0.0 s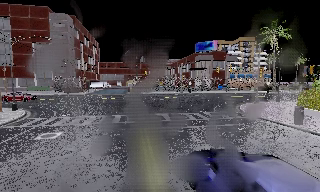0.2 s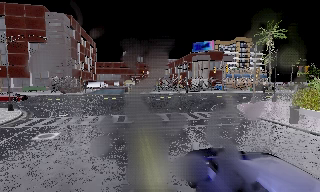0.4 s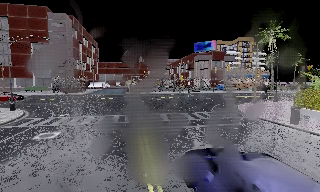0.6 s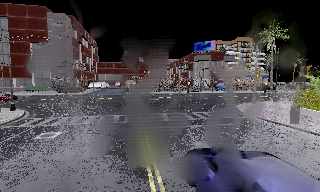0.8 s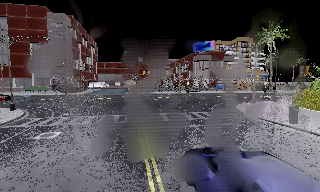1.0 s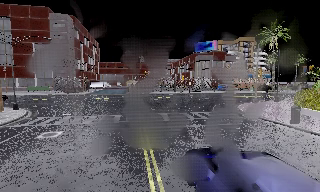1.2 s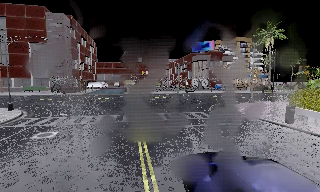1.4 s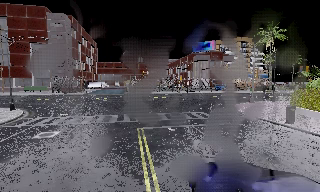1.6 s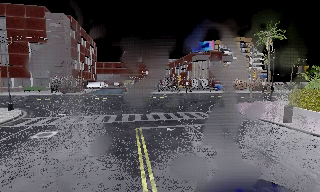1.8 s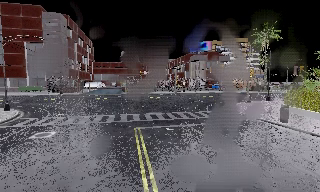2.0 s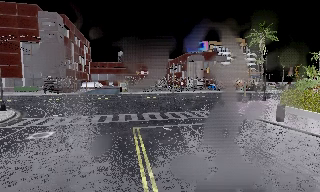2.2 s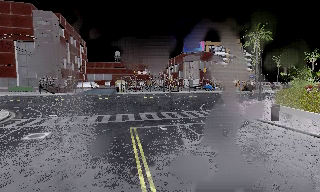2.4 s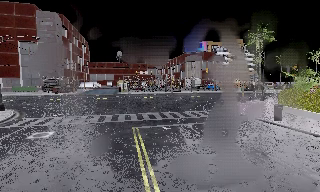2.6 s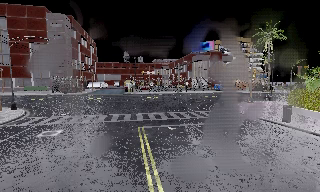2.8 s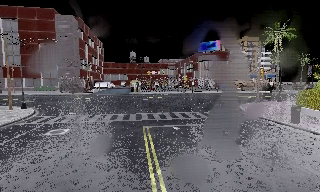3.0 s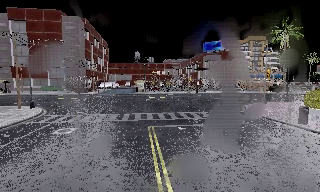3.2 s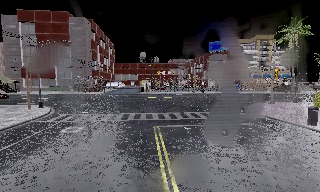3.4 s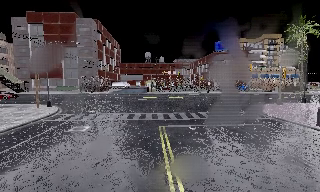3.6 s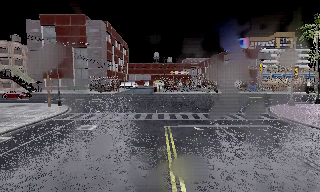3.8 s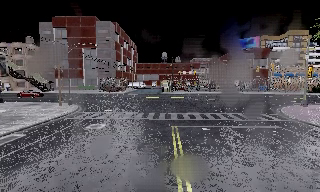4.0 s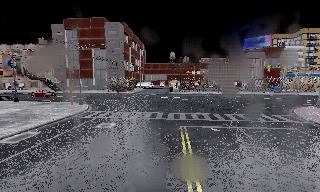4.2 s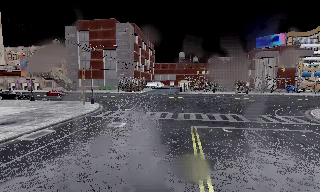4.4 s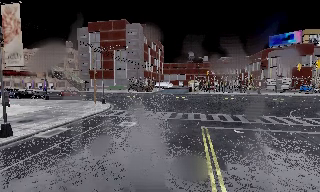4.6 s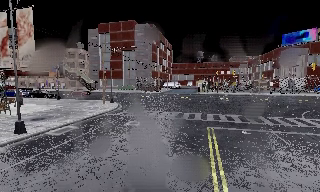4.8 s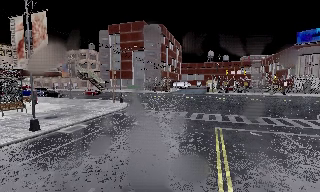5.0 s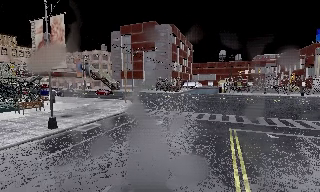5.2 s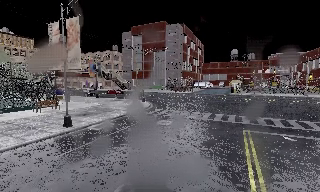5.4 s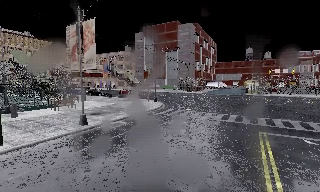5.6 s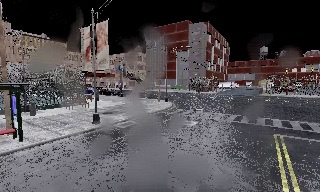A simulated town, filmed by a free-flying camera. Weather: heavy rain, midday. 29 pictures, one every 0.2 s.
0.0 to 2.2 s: The camera shifts only a little, or ends up much as it began.
2.2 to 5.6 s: The scene slides to the right, as the camera pans about 45 degrees to its left. It travels backward, about 0.5 m.
The film runs backward here.
